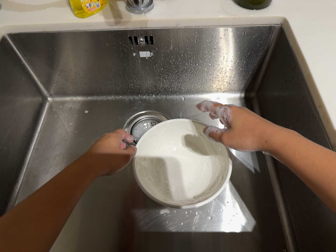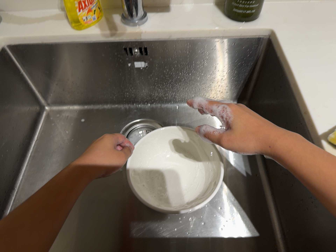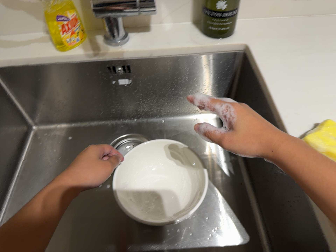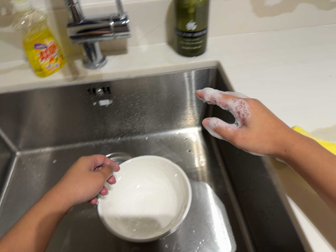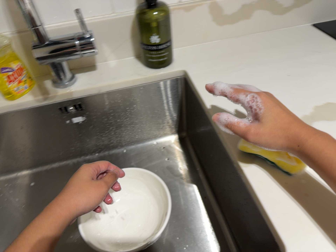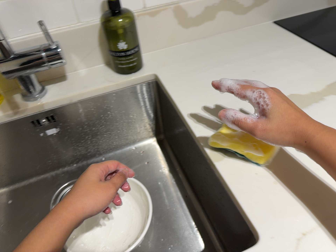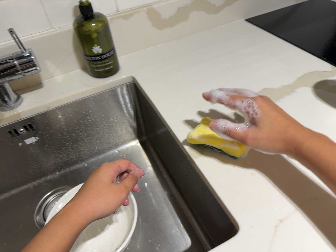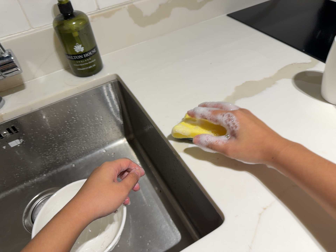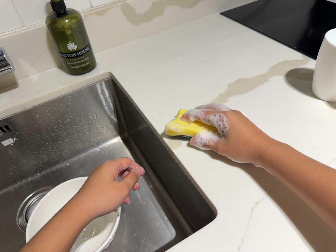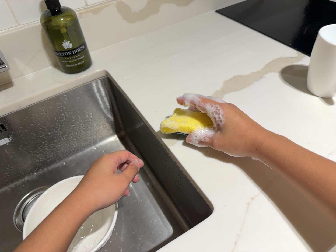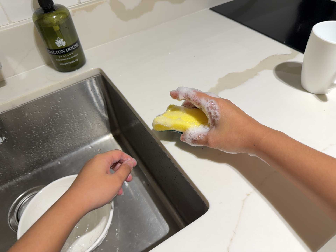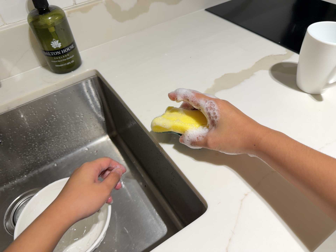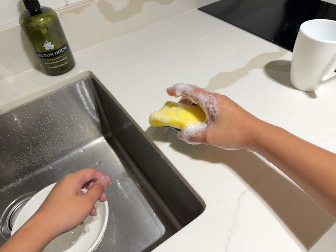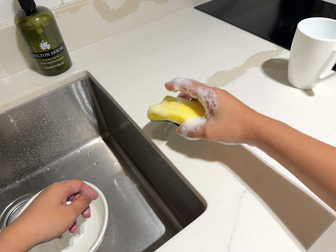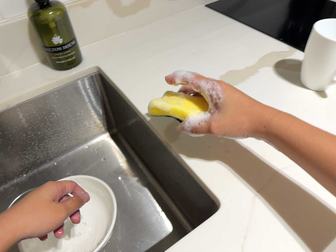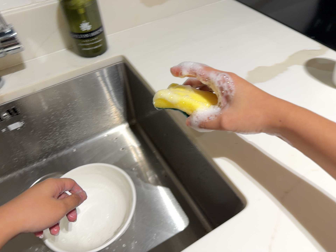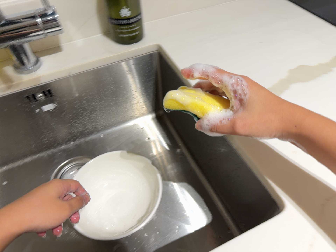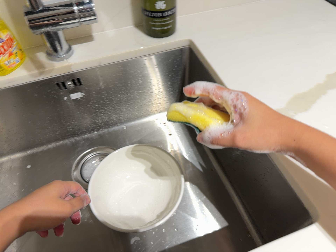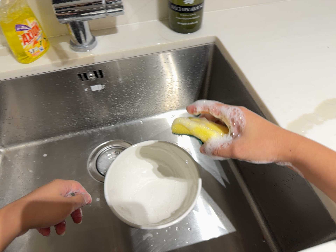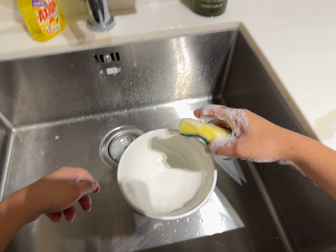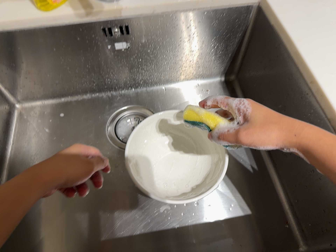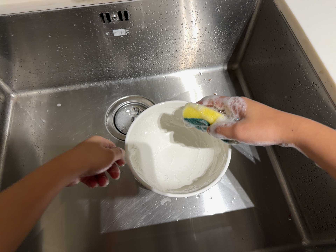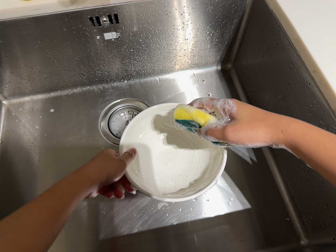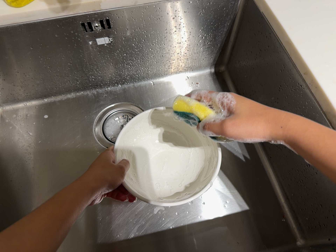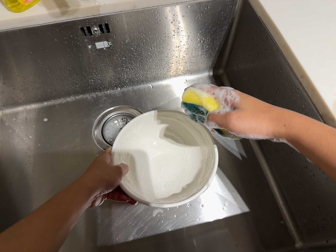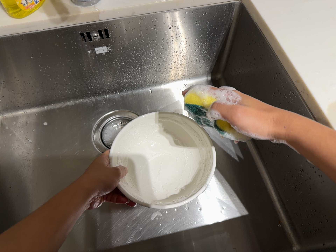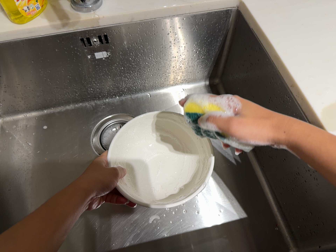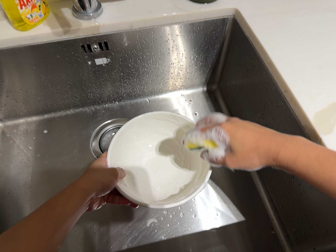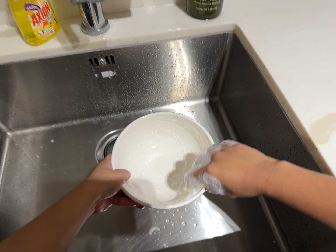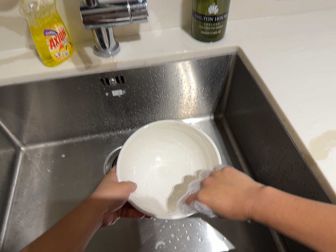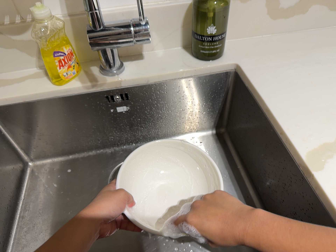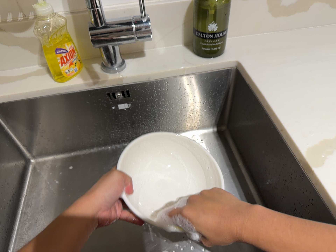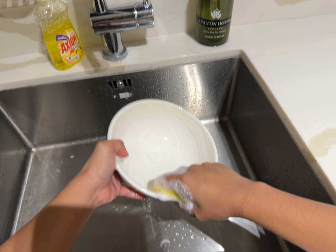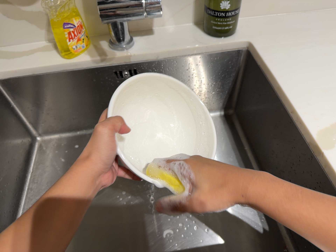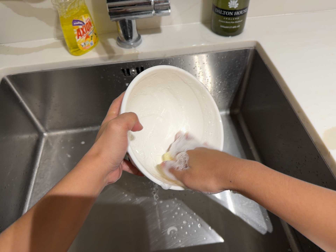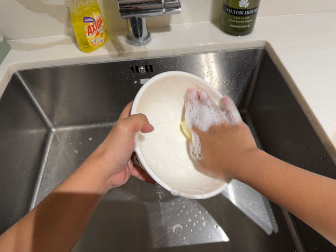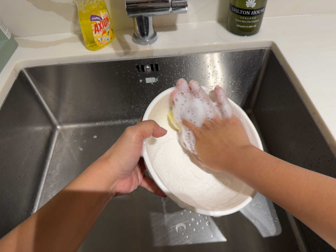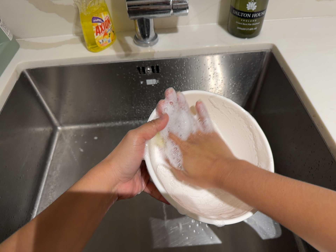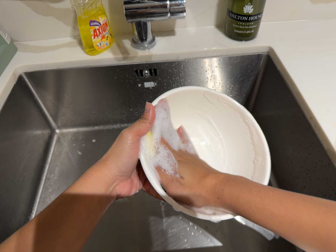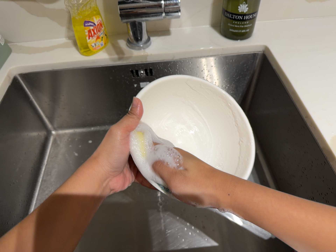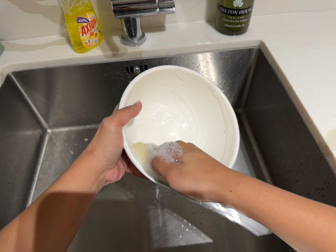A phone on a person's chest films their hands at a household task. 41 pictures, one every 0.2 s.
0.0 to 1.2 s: The camera pans to its right by about 15 degrees. It travels to its right and backward, about 12 cm, so close, fixed things drift to the left. Its aim tips toward the top of its view by about 15 degrees, and the scene shifts downward. It rolls about its line of sight by about 20 degrees, and the scene rotates counterclockwise.
1.2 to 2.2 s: The camera shifts only a little, or ends up much as it began.
2.2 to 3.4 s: The camera travels to its left, about 10 cm, so close, fixed things drift to the right. It rolls about its line of sight by about 10 degrees, and the scene rotates clockwise.
3.4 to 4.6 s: The camera travels forward, about 9 cm, so what stands in front looms larger. Its aim tips toward the bottom of its view by about 10 degrees, and the scene shifts upward.
4.6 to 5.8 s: The camera travels backward, about 6 cm, so what stands in front gets smaller. Its aim tips toward the top of its view by about 10 degrees, and the scene shifts downward.
5.8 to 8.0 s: The camera shifts only a little, or ends up much as it began.
The film runs backward here.
